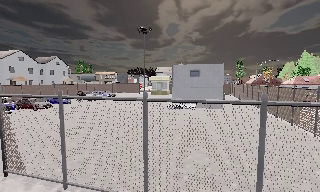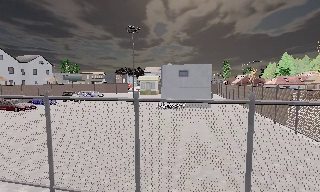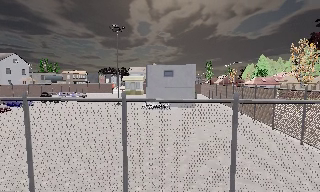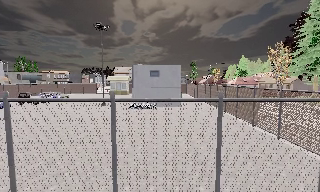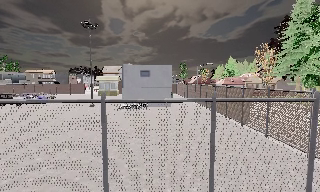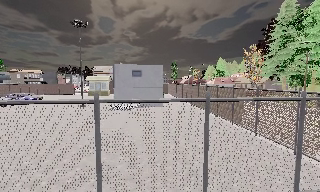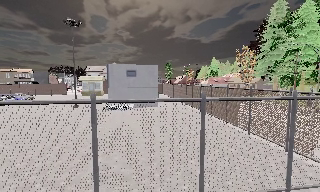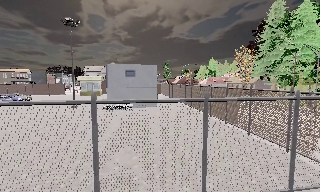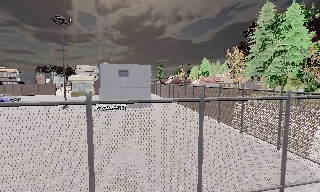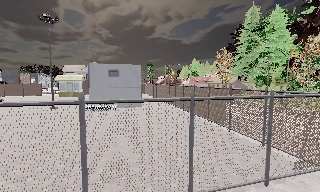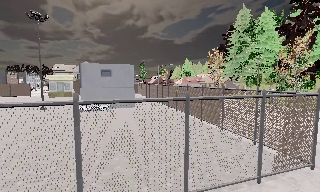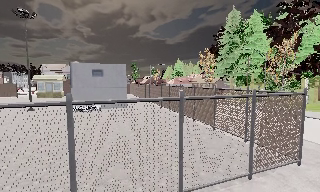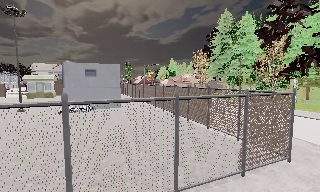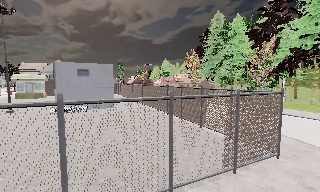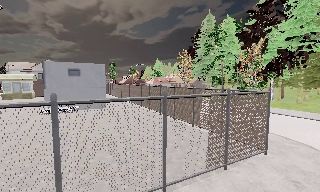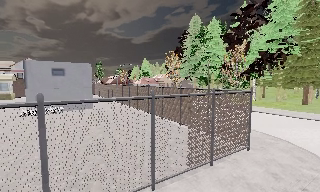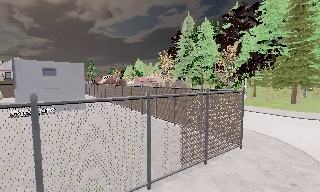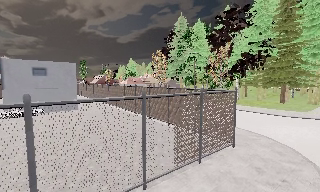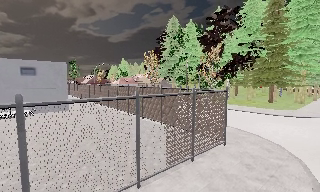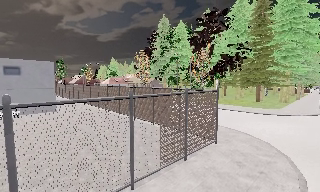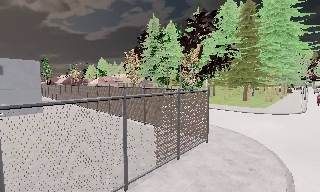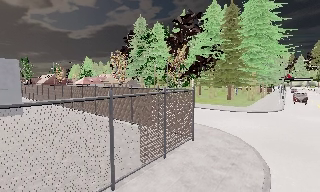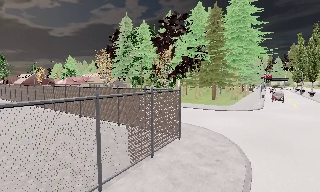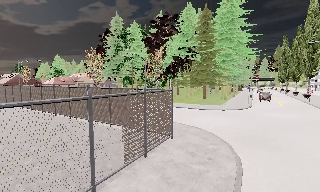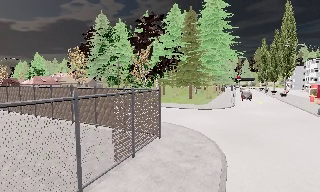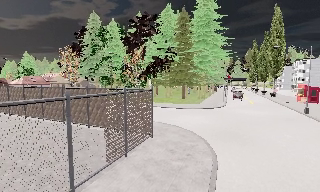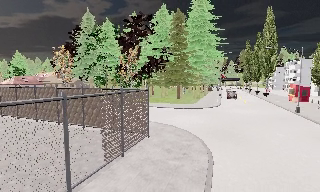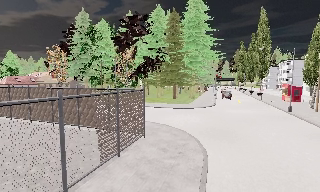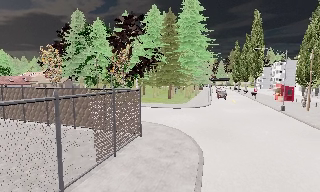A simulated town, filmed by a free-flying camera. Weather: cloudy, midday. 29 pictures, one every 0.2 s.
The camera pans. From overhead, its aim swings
clockwise.
The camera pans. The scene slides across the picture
to the left.
0.0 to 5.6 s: The scene slides to the left, as the camera pans about 85 degrees to its right. It travels to its left and backward, about 2 m.
The film runs forward here.
